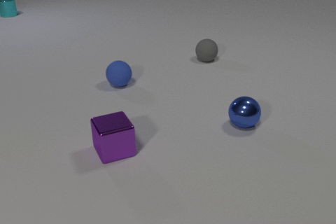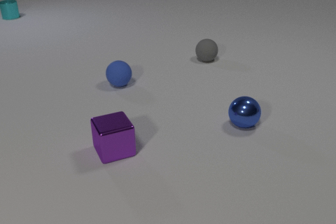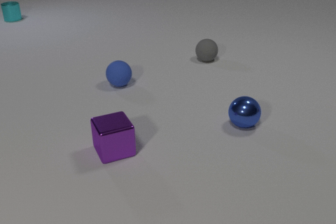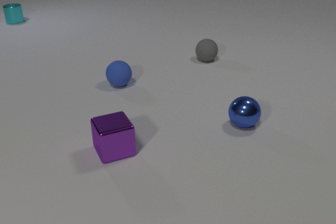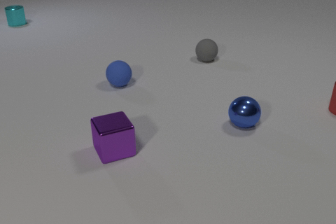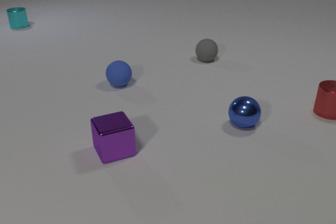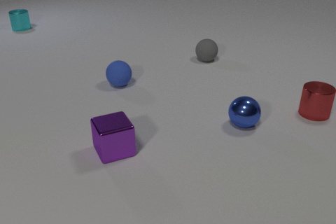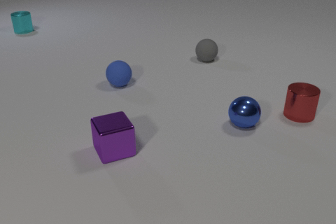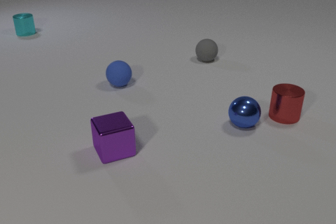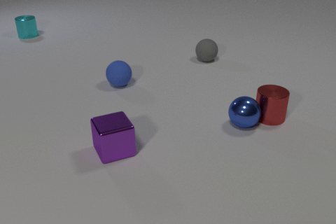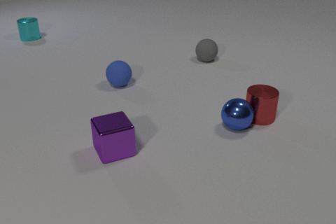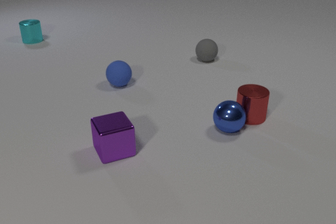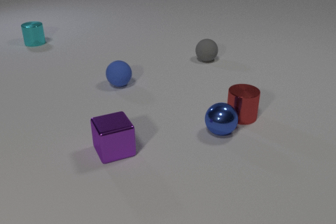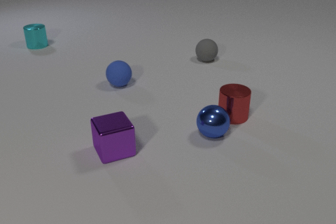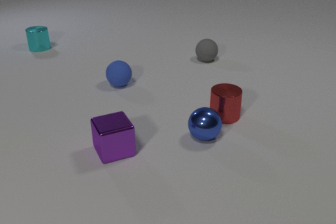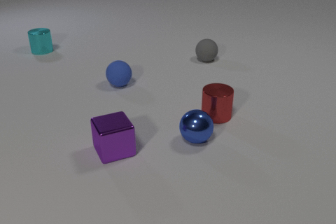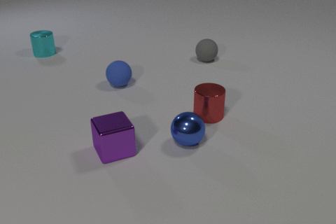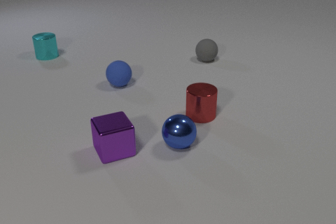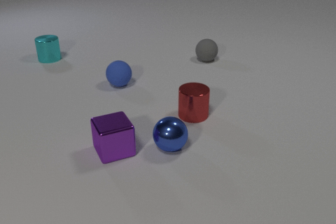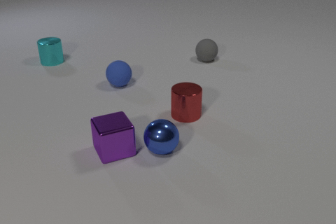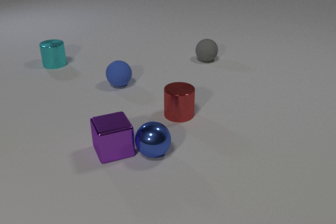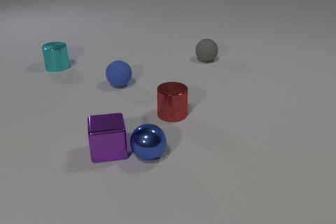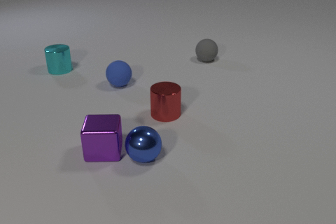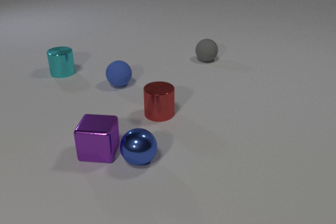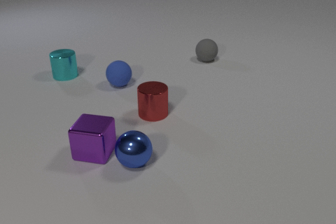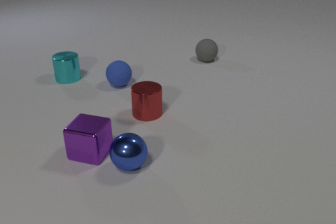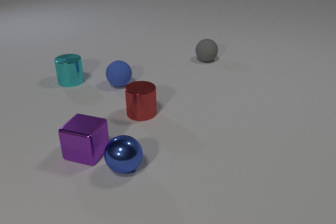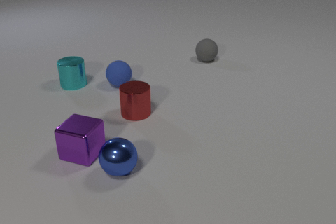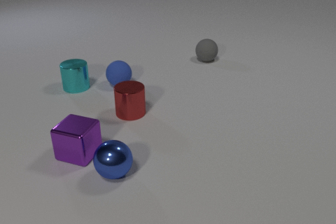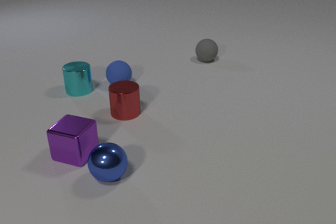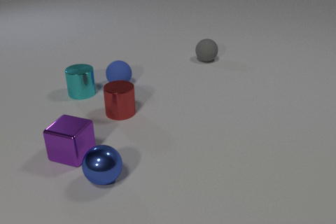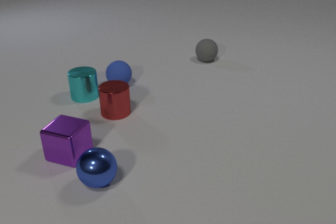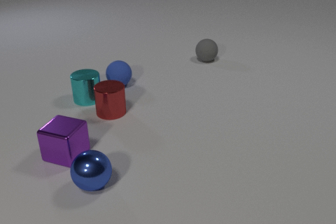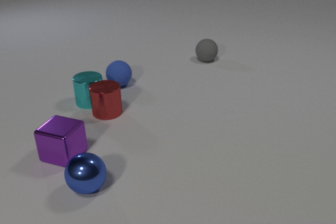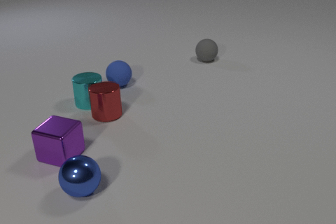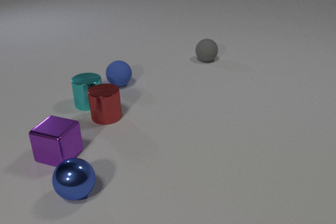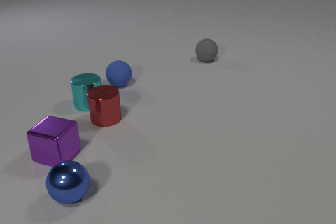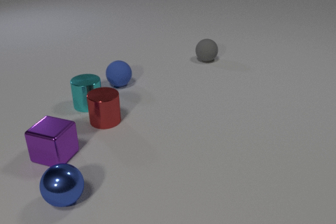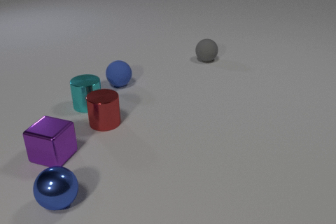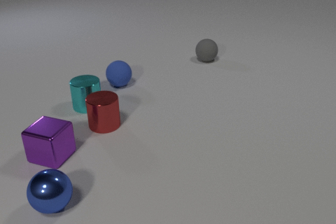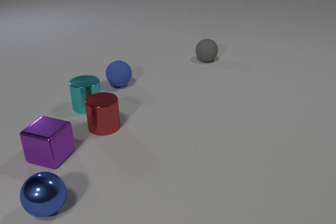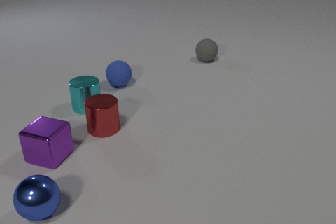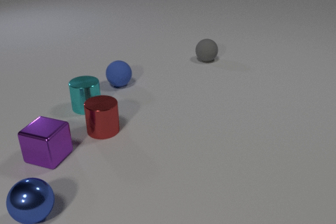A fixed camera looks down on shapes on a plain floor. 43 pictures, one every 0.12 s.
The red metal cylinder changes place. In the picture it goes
to the left.
The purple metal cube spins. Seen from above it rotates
clockwise.
0.00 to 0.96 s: The red metal cylinder comes in at the right edge, slides to the left and toward the camera. The cyan metal cylinder slides toward the camera.
0.96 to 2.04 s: The red metal cylinder slides to the left. The blue metal sphere rolls to the left and toward the camera. The cyan metal cylinder slides toward the camera. The red metal cylinder and the blue metal sphere collide.
2.04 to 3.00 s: The red metal cylinder slides to the left. The blue metal sphere rolls to the left and toward the camera. The cyan metal cylinder slides toward the camera. The purple metal cube slides to the left, spins so that its near face slides to the left, clockwise seen from above. The blue metal sphere and the purple metal cube collide.
3.00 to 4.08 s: The red metal cylinder slides to the left. The blue metal sphere rolls to the left and toward the camera. The cyan metal cylinder slides toward the camera. The purple metal cube slides to the left. The red metal cylinder and the cyan metal cylinder collide.
4.08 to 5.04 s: The red metal cylinder slides toward the camera. The blue metal sphere rolls to the left and toward the camera. The cyan metal cylinder slides toward the camera. The purple metal cube slides to the left.
How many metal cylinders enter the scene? 1.
What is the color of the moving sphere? blue.
Are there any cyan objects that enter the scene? no.
